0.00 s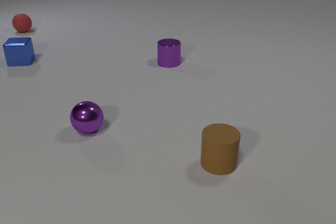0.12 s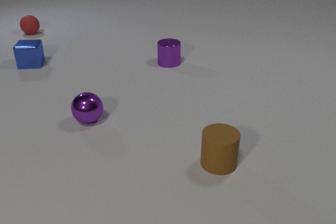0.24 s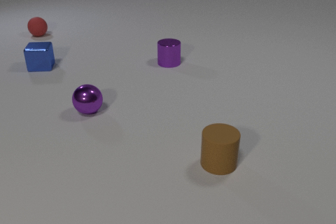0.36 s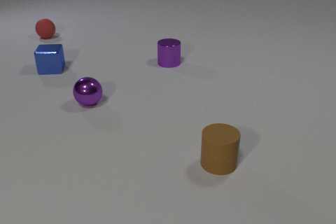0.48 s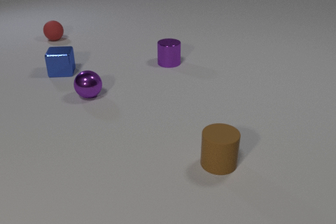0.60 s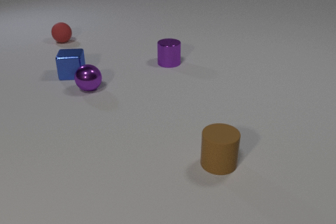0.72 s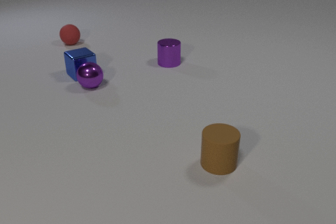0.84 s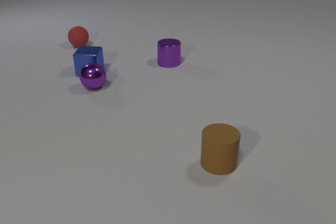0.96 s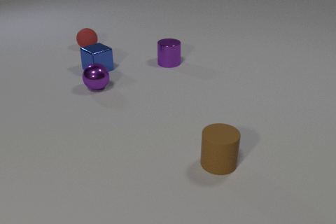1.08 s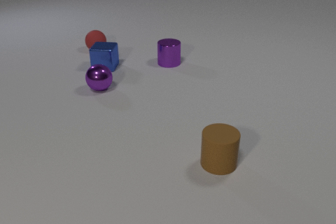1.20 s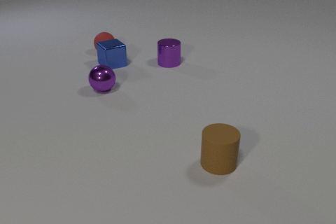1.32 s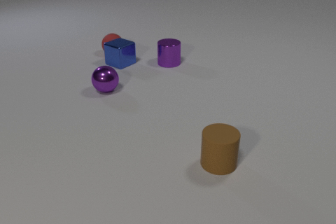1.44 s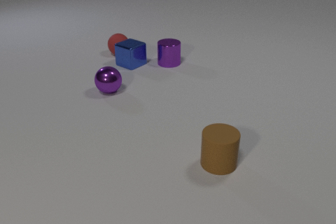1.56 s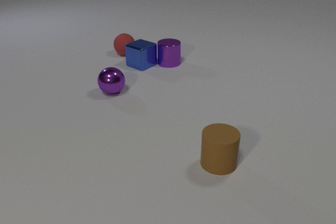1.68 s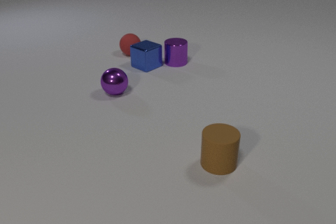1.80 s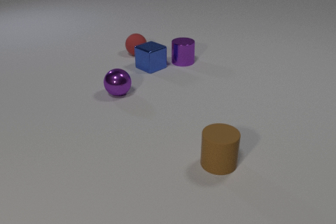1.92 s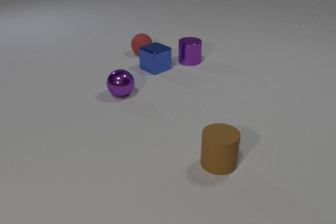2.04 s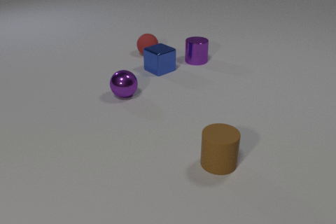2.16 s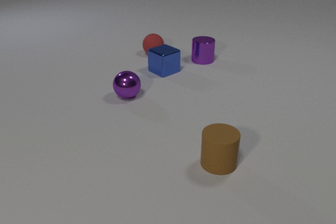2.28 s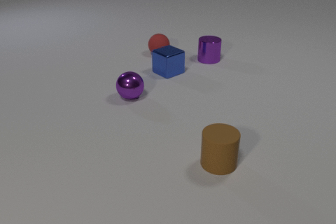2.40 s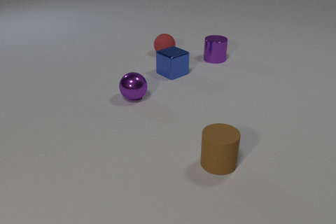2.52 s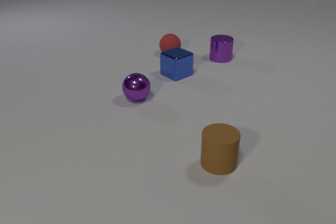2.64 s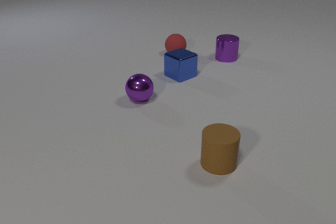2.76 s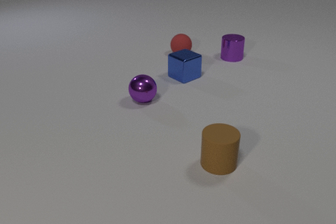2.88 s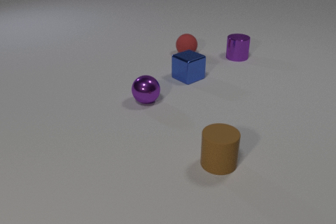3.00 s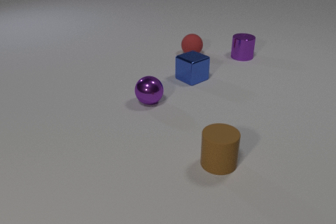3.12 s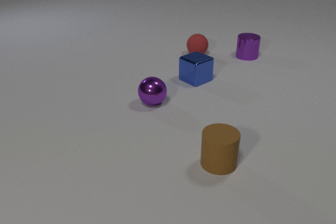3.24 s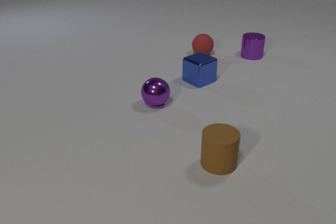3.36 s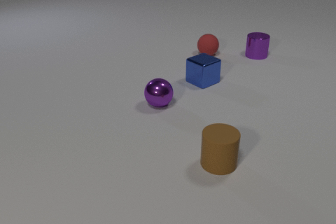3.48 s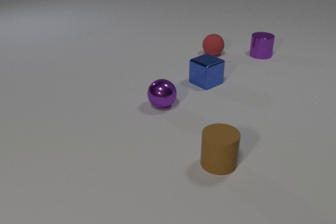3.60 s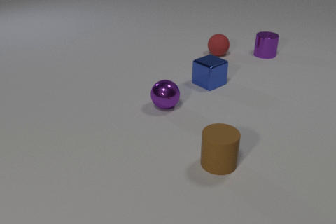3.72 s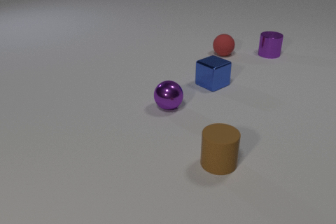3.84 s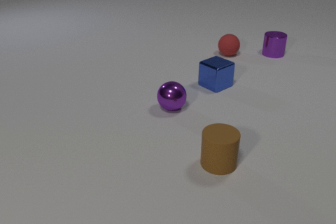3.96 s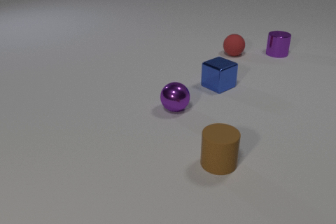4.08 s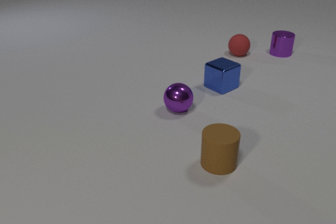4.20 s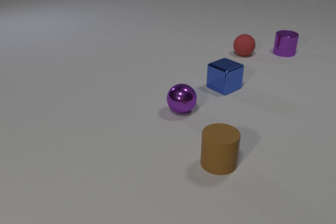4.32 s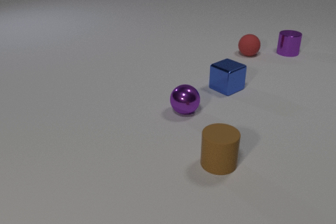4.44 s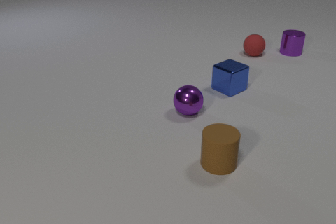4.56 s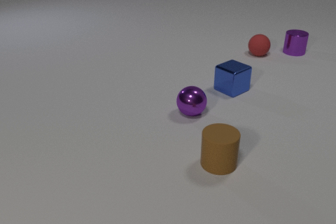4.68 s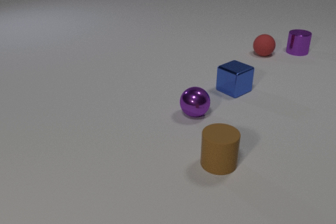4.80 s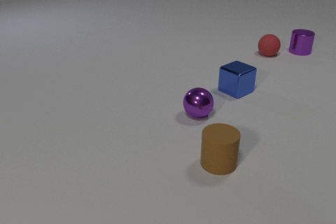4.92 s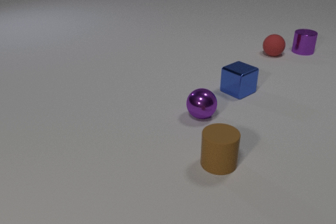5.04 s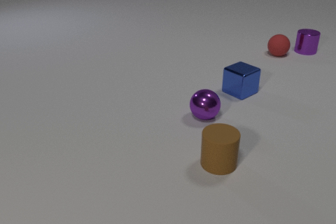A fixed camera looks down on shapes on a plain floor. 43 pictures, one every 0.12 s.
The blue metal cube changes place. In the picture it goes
to the right.
The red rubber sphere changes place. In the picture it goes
to the right.
0.00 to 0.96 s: The blue metal cube slides to the right and toward the camera. The purple metal sphere rolls away from the camera. The red rubber sphere rolls toward the camera and to the right. The blue metal cube and the purple metal sphere collide.
0.96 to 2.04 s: The blue metal cube slides to the right. The purple metal sphere rolls to the right and toward the camera. The red rubber sphere rolls to the right and toward the camera. The purple metal cylinder slides to the right. The blue metal cube and the red rubber sphere collide. The blue metal cube and the purple metal cylinder collide.
2.04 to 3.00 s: The blue metal cube slides to the right and toward the camera. The purple metal sphere rolls to the right and toward the camera. The red rubber sphere rolls to the right. The purple metal cylinder slides to the right.
3.00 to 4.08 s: The blue metal cube slides to the right and toward the camera. The purple metal sphere rolls to the right and toward the camera. The red rubber sphere rolls to the right. The purple metal cylinder slides to the right and away from the camera.
4.08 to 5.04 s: The blue metal cube slides to the right and toward the camera. The purple metal sphere rolls to the right and toward the camera. The red rubber sphere rolls to the right. The purple metal cylinder slides to the right and away from the camera.
What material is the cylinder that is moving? metal.
How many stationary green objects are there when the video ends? 0.
What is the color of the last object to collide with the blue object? purple.
